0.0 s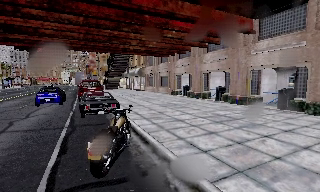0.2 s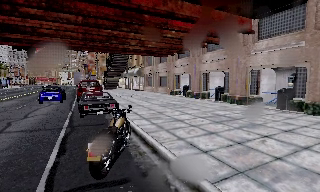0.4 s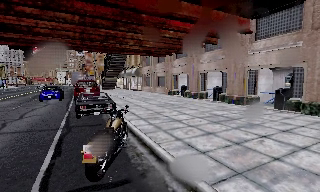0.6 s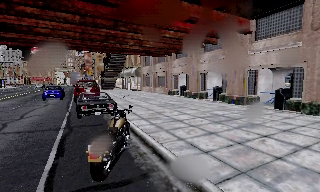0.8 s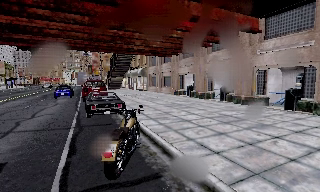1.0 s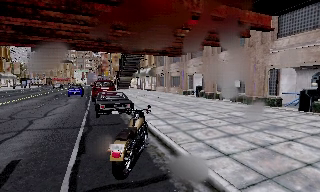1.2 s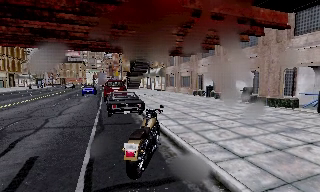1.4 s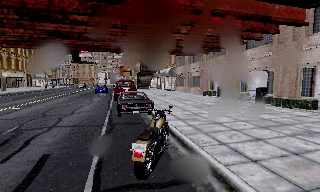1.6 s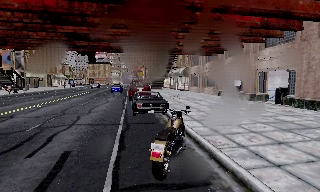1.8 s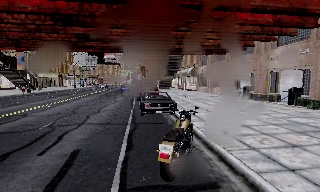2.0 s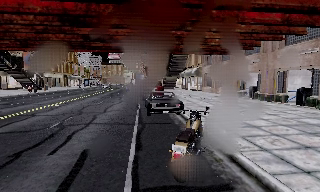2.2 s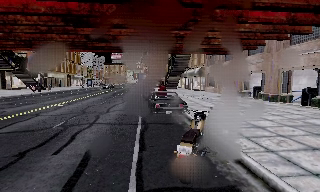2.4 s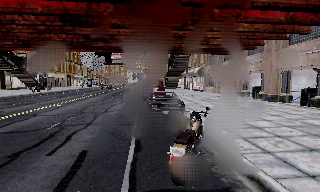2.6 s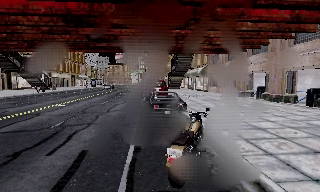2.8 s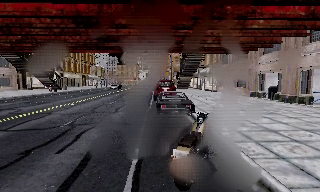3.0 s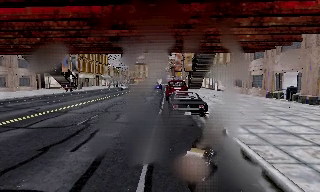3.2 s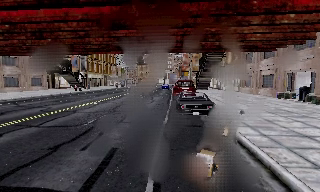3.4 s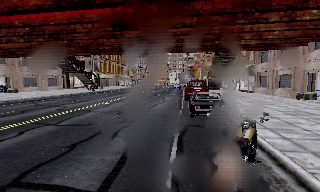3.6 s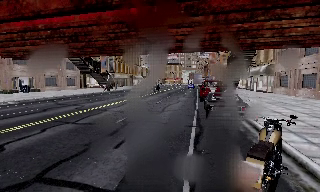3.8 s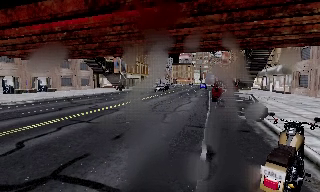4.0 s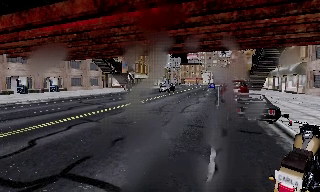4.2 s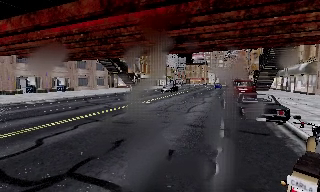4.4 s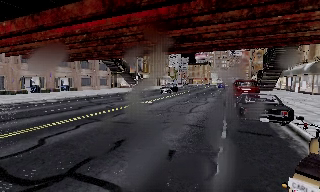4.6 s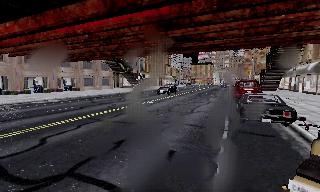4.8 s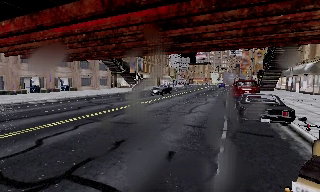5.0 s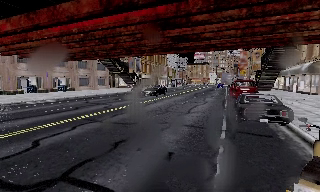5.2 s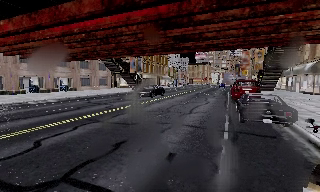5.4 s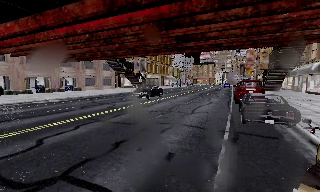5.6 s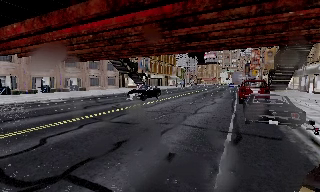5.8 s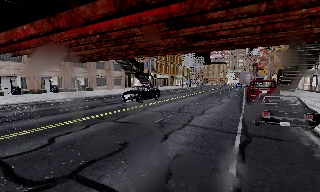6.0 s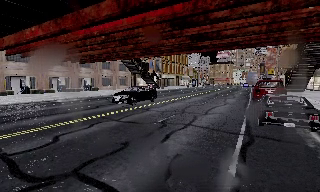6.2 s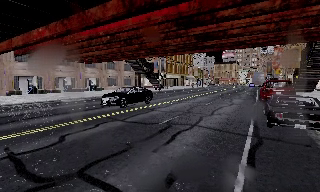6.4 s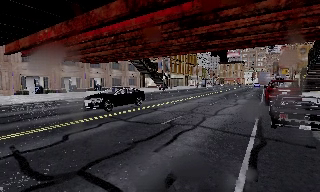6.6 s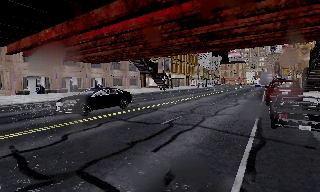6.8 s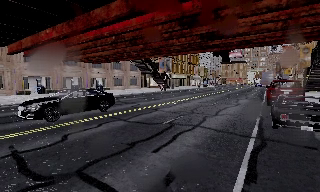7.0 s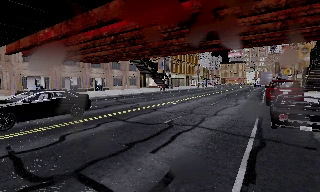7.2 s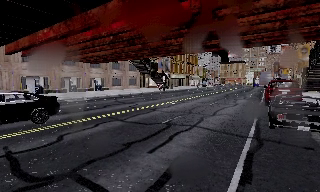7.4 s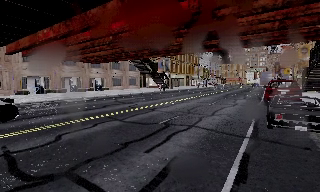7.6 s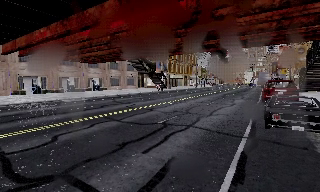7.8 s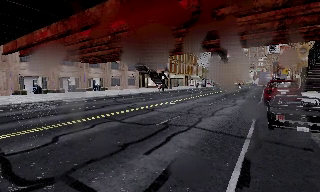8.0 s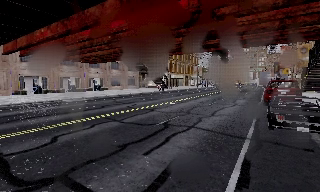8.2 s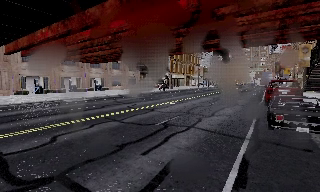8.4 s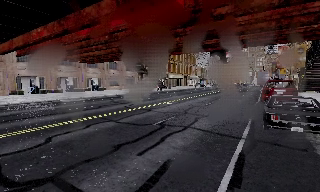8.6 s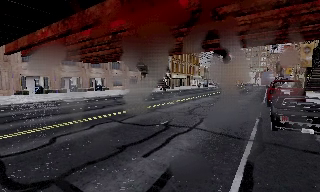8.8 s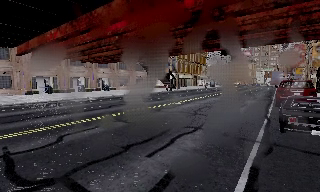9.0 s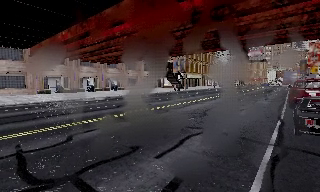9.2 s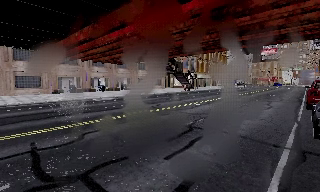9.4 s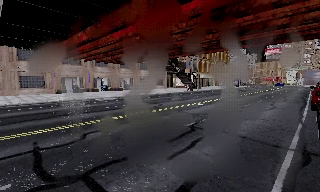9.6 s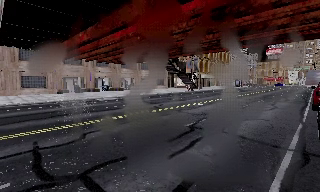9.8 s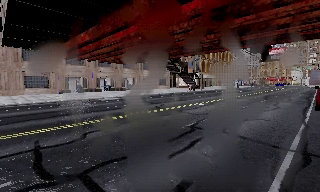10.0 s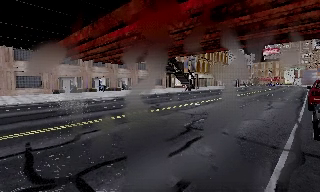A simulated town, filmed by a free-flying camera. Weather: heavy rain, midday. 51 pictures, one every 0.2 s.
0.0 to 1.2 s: The camera shifts only a little, or ends up much as it began.
1.2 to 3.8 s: The camera pans to its left, which is counterclockwise from overhead, by about 35 degrees. It travels forward, about 0.5 m.
3.8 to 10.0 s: The scene slides to the right, as the camera pans about 25 degrees to its left. It travels to its right and forward, about 1.5 m.
The film runs forward here.
